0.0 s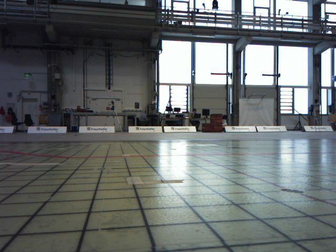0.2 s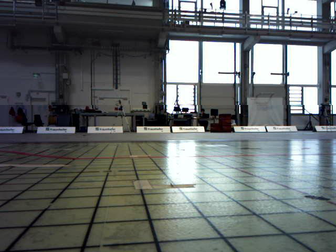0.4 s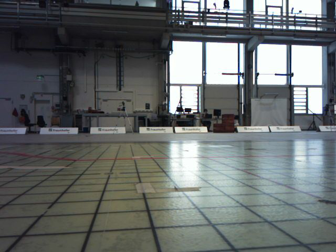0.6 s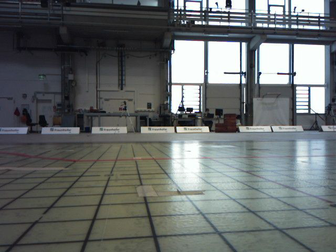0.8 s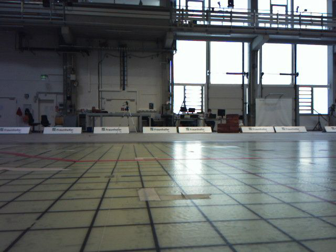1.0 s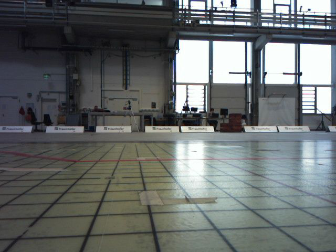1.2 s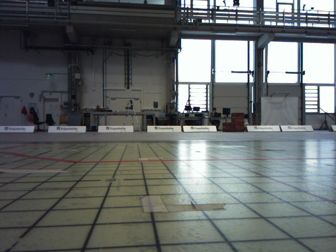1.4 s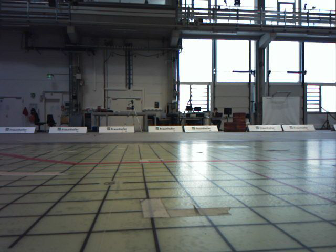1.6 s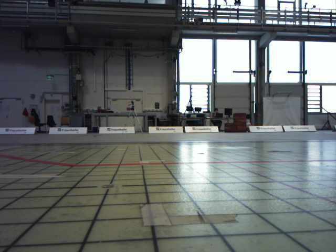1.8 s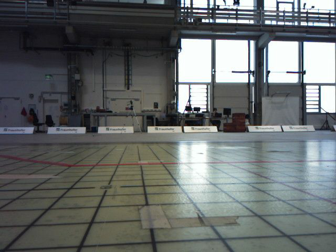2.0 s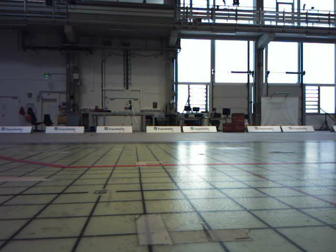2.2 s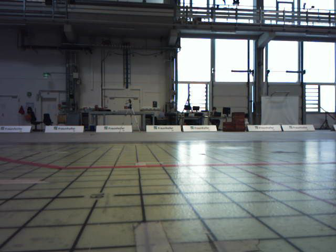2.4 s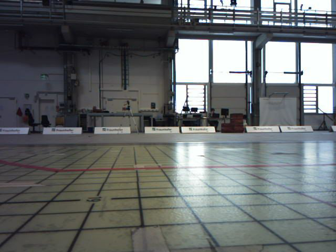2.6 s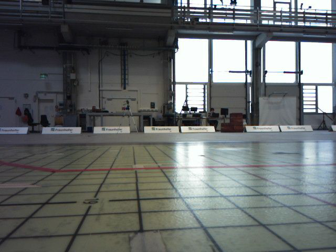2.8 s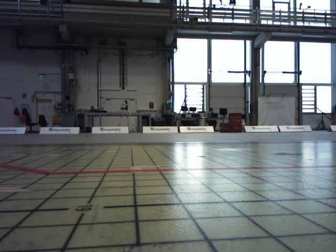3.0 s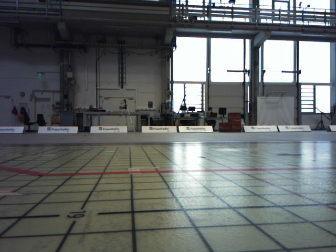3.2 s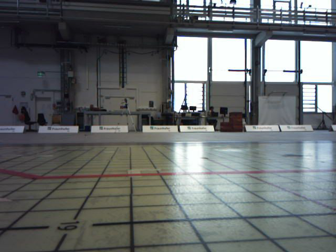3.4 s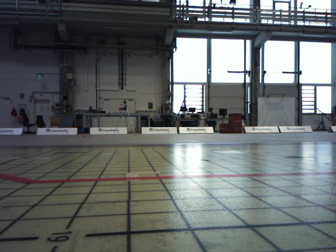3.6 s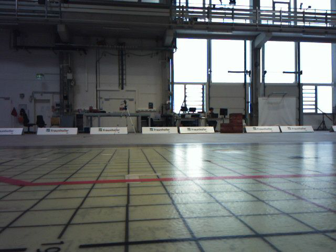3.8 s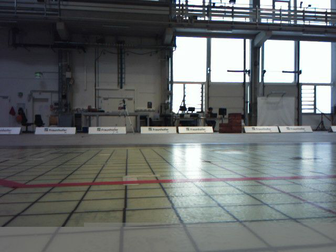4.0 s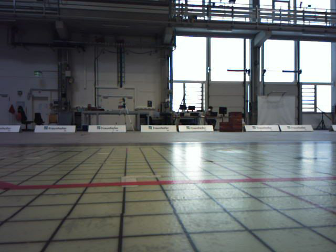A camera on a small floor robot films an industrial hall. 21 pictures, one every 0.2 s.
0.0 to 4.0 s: The camera travels forward, about 0.8 m, so what stands in front looms larger.
The film runs forward here.
